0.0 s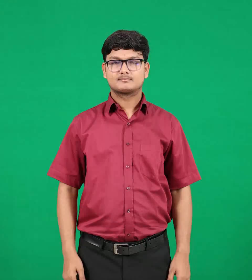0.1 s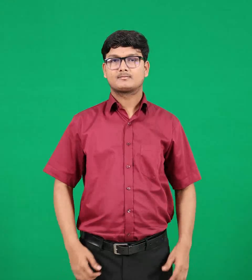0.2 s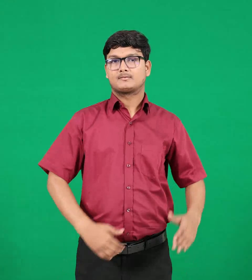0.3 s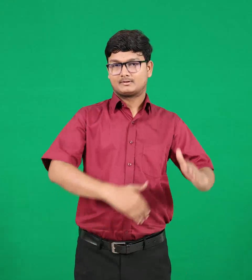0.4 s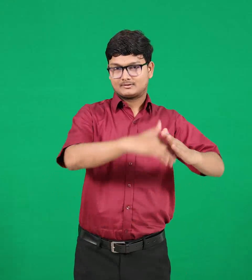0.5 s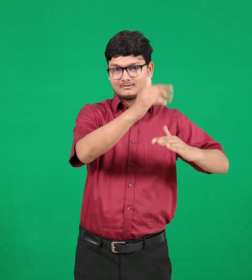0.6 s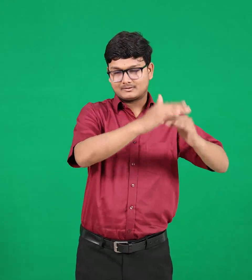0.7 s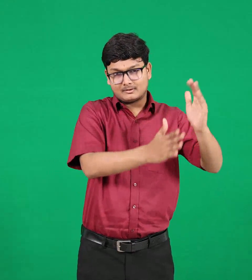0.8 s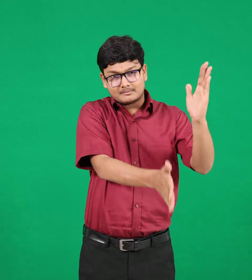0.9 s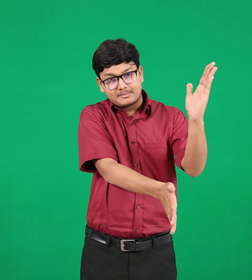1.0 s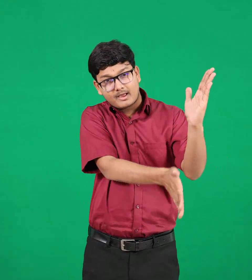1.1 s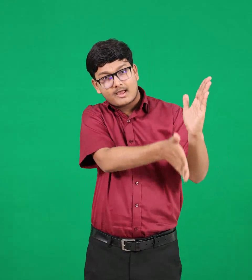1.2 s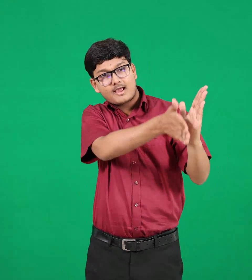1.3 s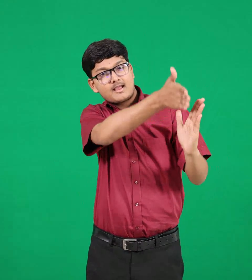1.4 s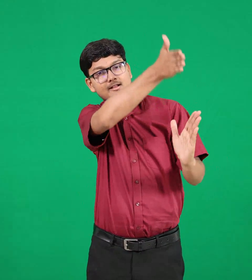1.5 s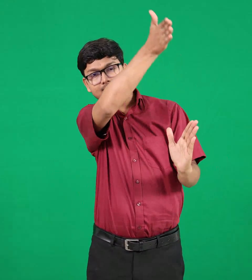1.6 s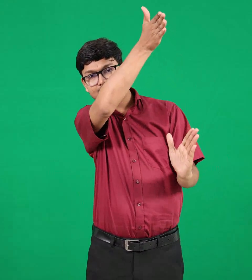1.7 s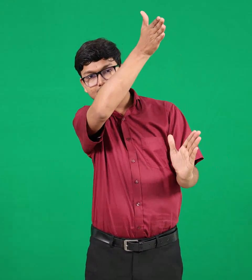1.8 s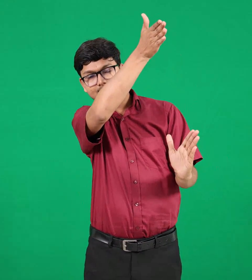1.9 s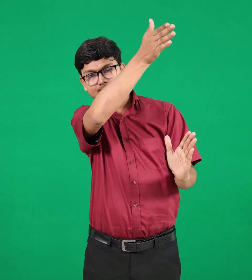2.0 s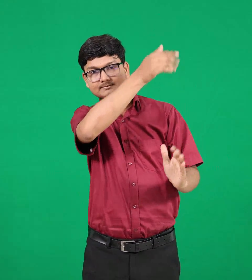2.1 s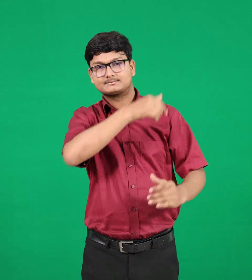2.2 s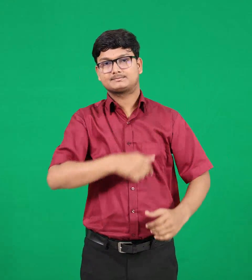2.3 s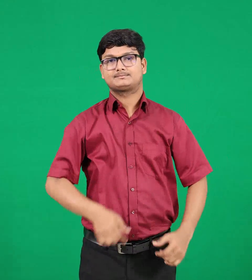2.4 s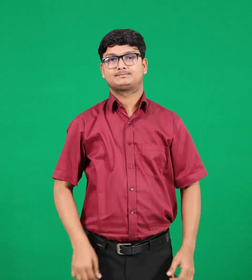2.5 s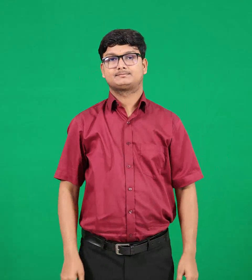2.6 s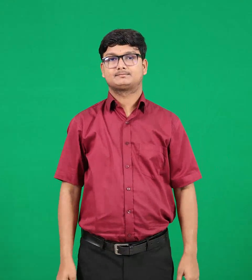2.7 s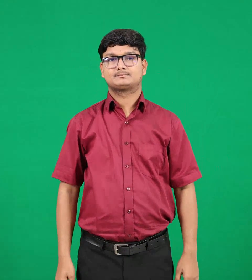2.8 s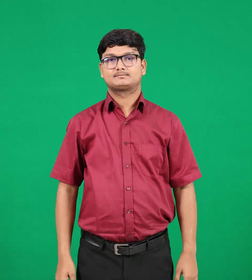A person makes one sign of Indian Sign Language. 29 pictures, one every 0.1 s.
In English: wall
